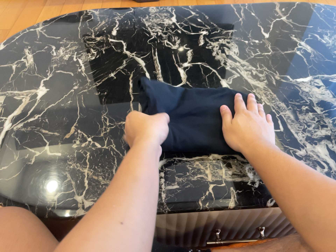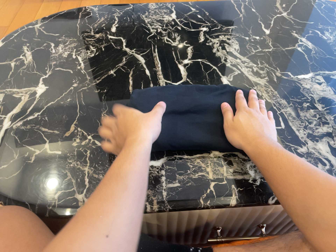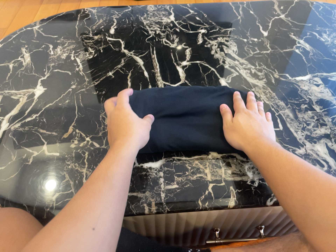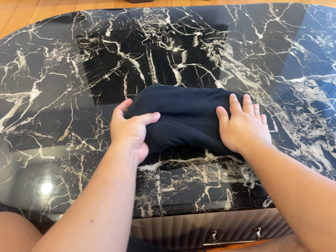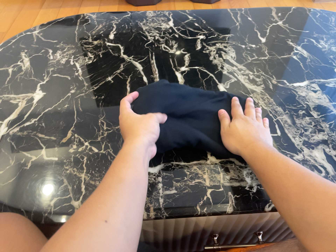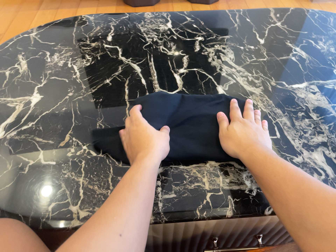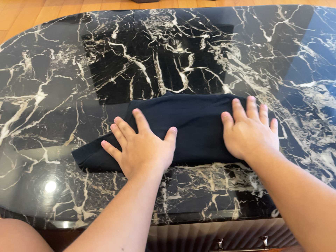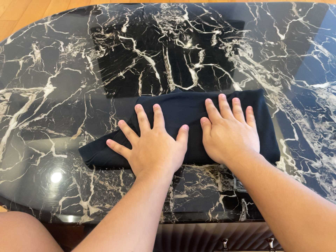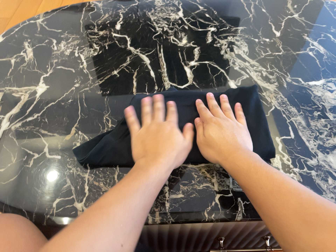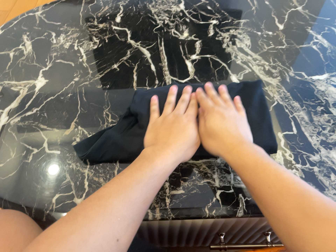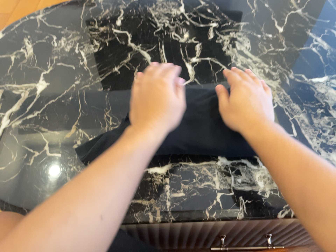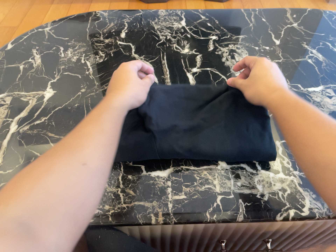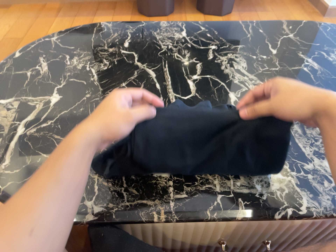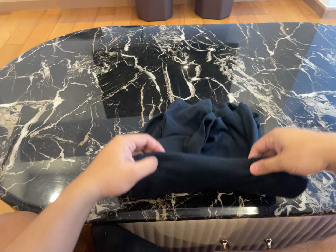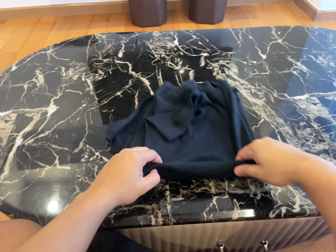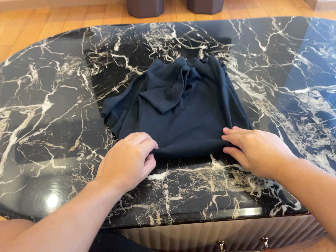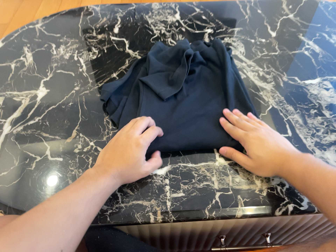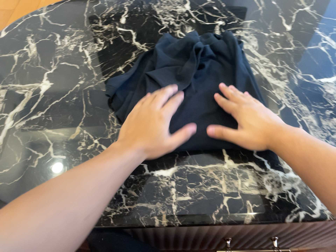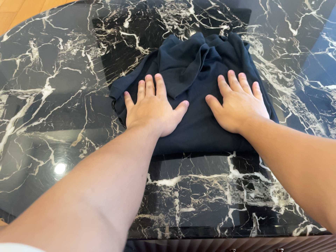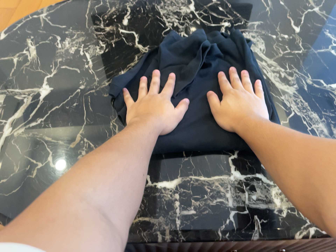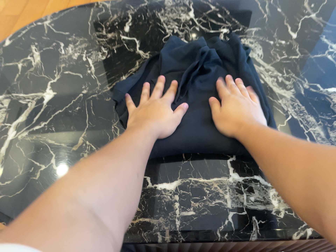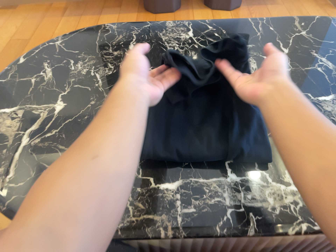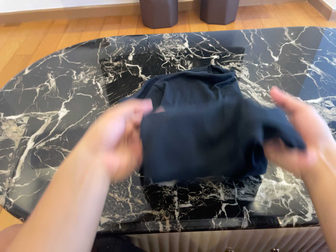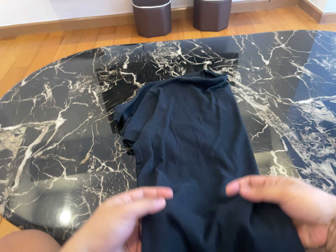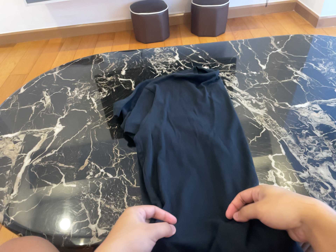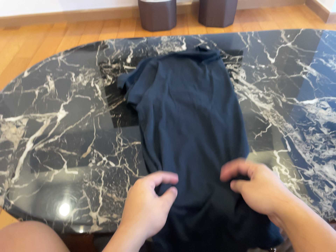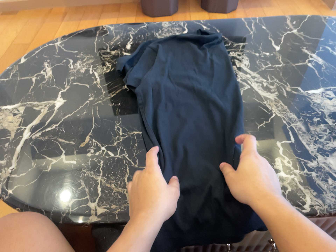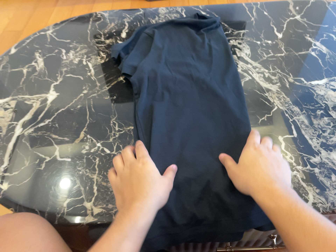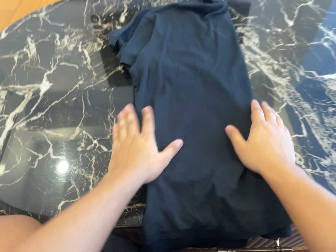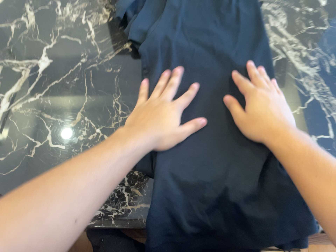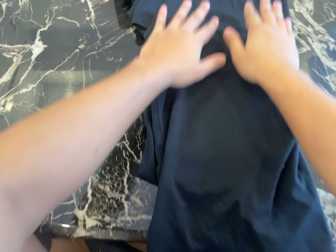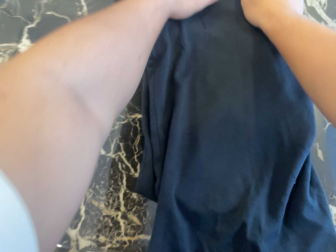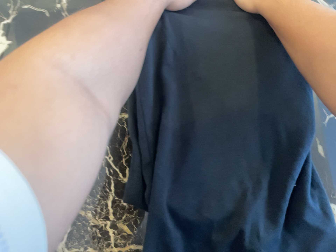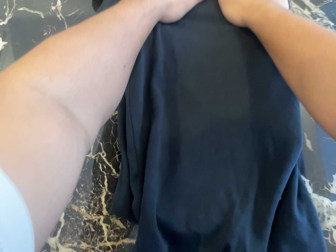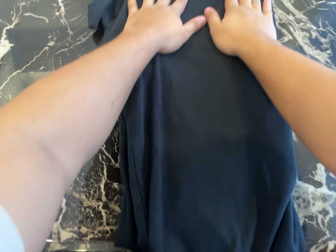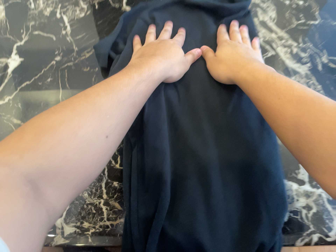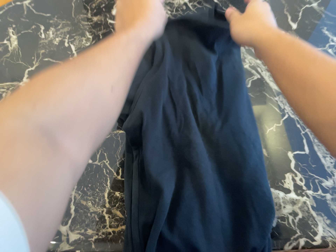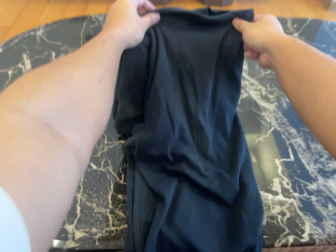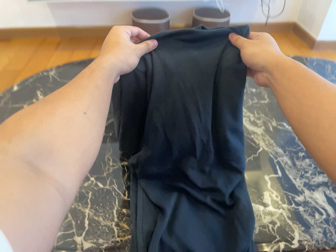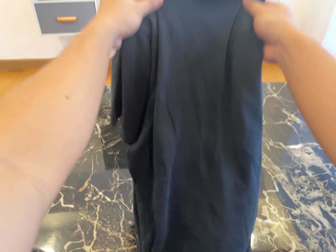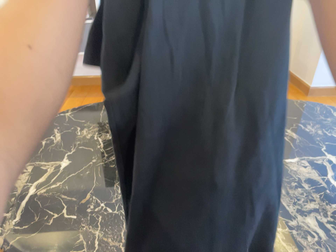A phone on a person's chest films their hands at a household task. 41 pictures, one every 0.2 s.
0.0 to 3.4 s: The camera shifts only a little, or ends up much as it began.
3.4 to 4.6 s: The camera travels backward, about 9 cm, so what stands in front gets smaller. Its aim tips toward the top of its view by about 10 degrees.
4.6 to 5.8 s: The camera travels forward and toward the top of its view, about 16 cm, so what stands in front looms larger. Its aim tips toward the bottom of its view by about 20 degrees.
5.8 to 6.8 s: The camera travels forward, about 9 cm, so what stands in front looms larger.
6.8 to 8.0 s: The camera travels backward and toward the bottom of its view, about 32 cm. Its aim tips toward the top of its view by about 35 degrees, and the scene shifts downward.
The film runs backward here.
